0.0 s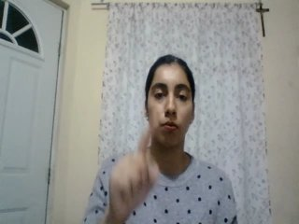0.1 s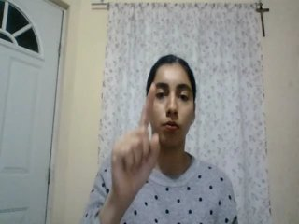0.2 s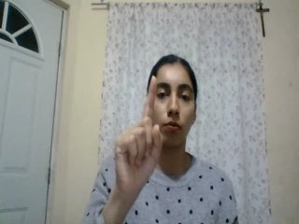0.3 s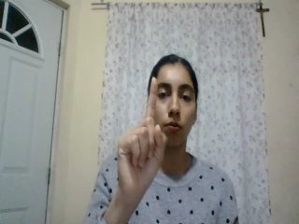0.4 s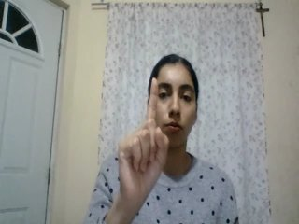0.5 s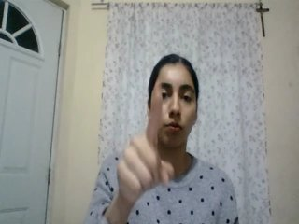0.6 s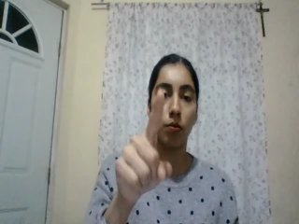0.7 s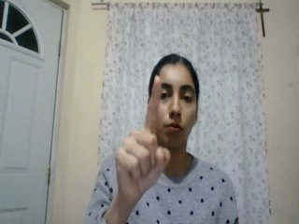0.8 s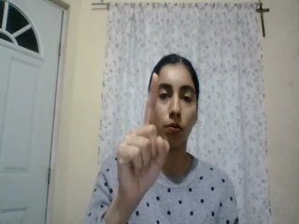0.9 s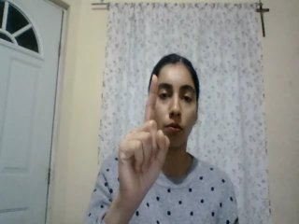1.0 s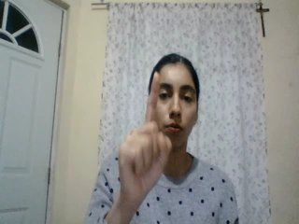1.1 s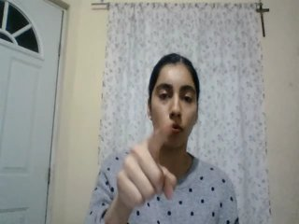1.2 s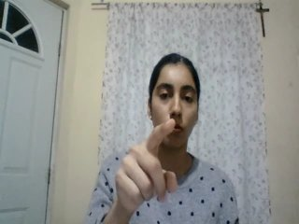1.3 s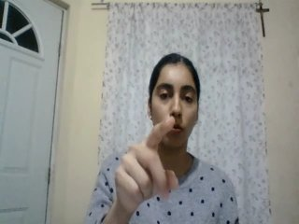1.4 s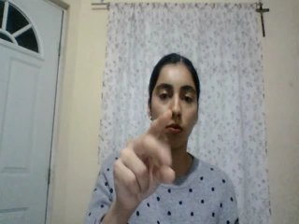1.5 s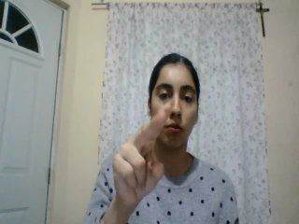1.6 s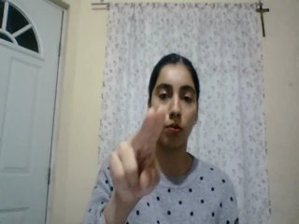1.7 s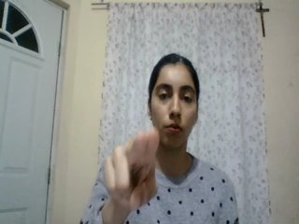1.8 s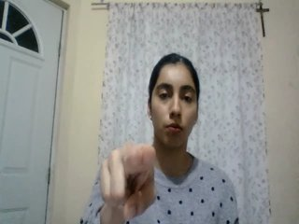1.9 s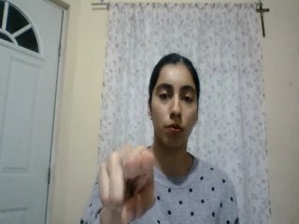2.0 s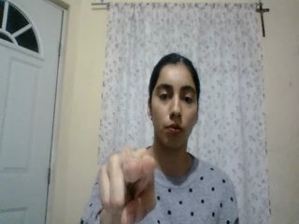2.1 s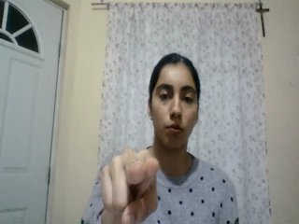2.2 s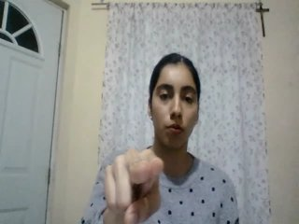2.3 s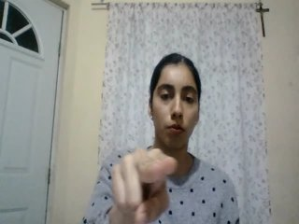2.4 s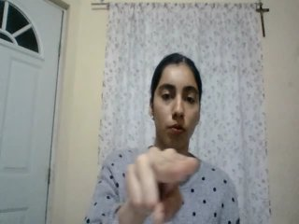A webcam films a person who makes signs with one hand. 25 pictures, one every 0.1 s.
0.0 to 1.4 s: Double click with one finger.
1.5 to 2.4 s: Pointing with two fingers.
